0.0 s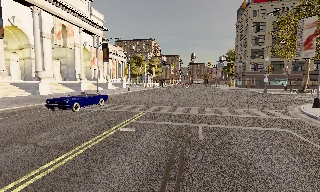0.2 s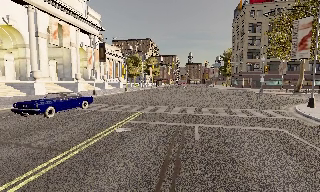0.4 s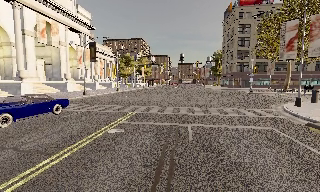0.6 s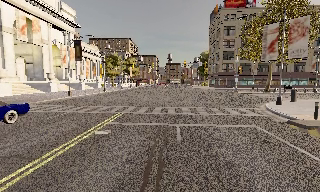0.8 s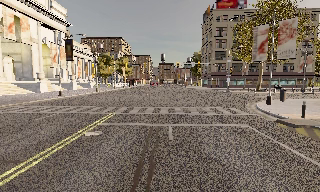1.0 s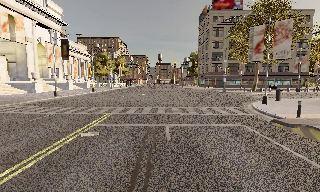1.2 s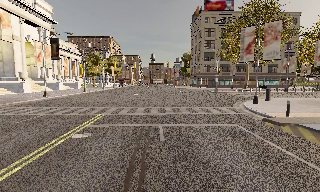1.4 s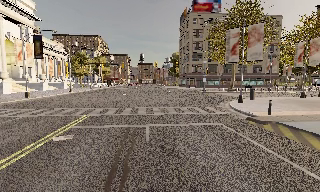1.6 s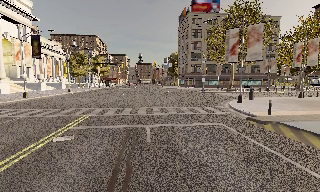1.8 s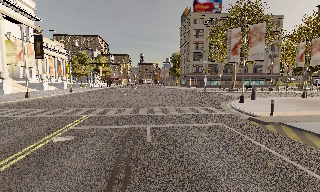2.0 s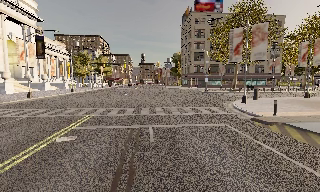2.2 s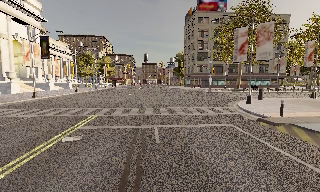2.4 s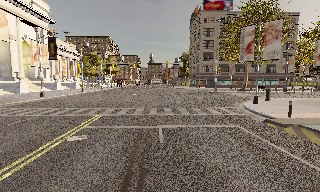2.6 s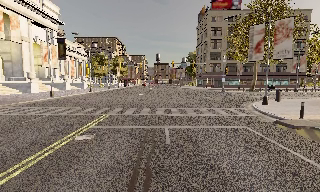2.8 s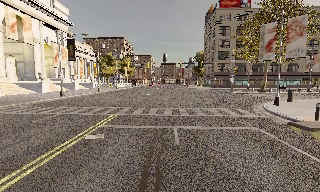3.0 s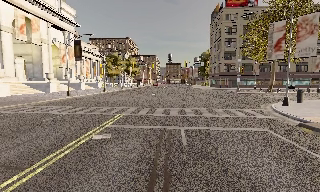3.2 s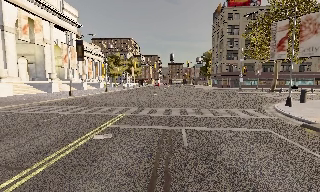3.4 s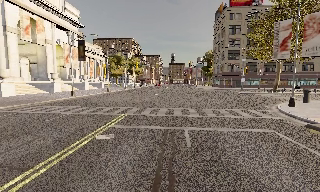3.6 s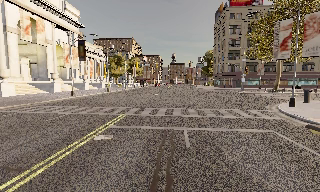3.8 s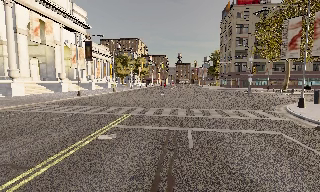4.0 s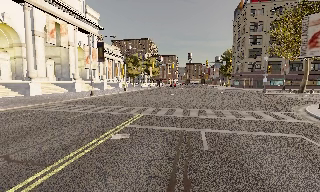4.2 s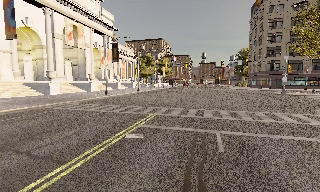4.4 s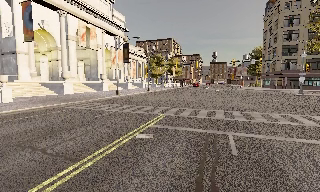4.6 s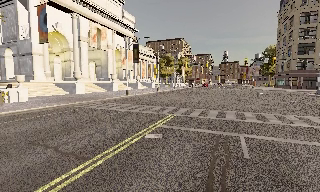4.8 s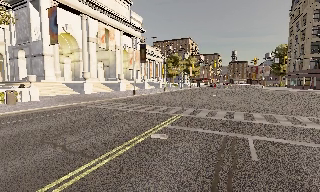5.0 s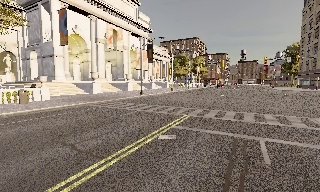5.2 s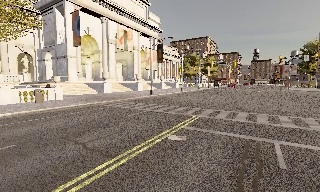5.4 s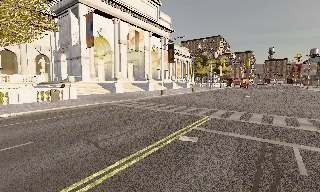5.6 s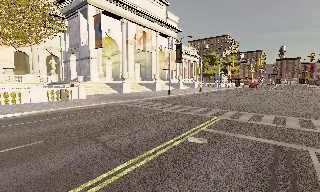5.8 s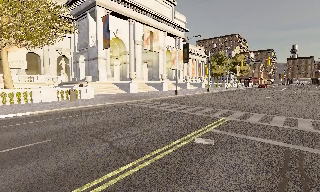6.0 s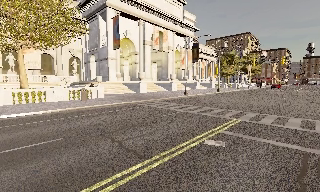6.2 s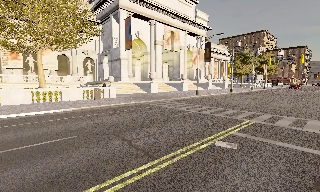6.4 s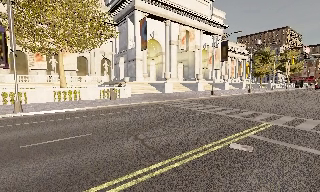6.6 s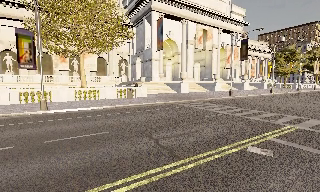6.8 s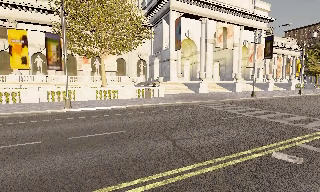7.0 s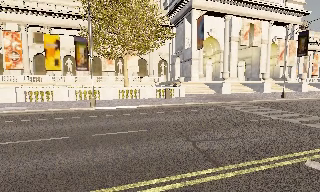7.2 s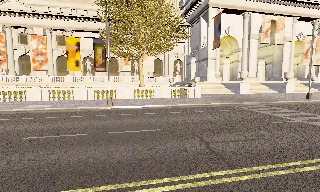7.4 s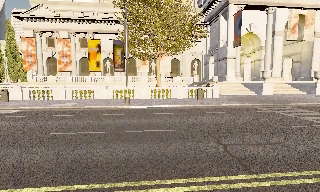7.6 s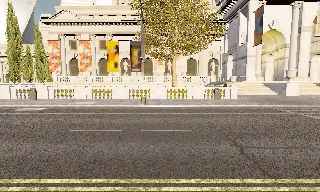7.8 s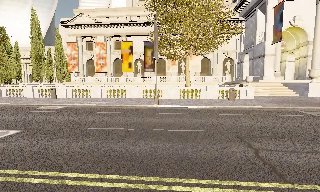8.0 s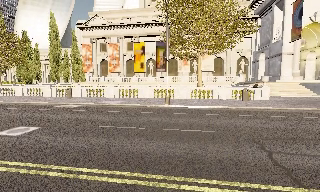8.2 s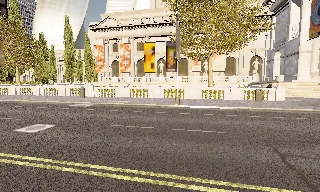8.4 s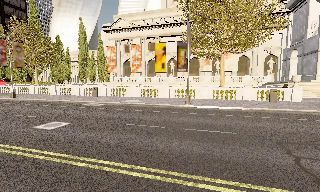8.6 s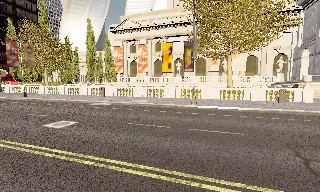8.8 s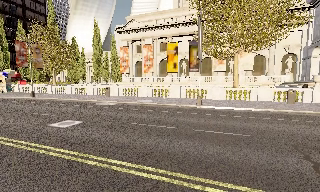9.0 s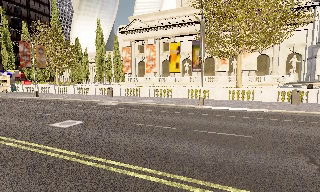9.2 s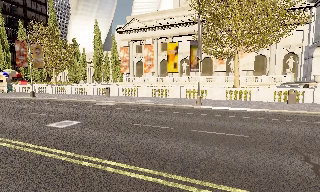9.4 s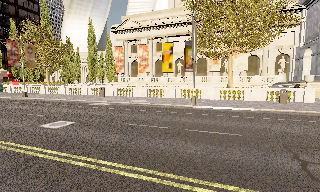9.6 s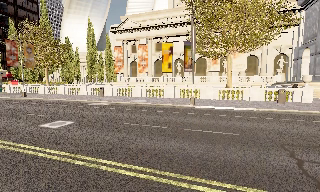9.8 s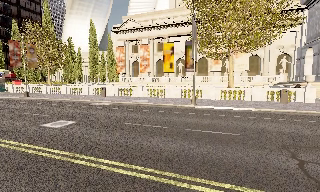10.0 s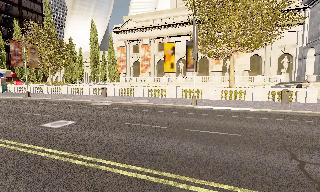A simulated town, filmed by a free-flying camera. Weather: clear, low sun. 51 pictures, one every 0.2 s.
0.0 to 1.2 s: The camera pans to its right, which is clockwise from overhead, by about 15 degrees.
1.2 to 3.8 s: The camera travels forward, about 0.5 m, so what stands in front looms larger.
3.8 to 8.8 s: The scene slides to the right, as the camera pans about 105 degrees to its left.
8.8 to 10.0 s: The camera shifts only a little, or ends up much as it began.
The film runs forward here.
